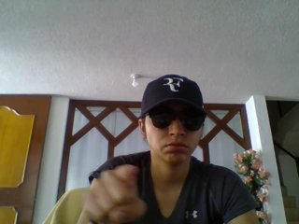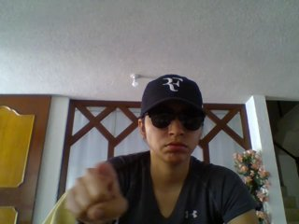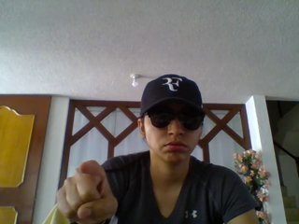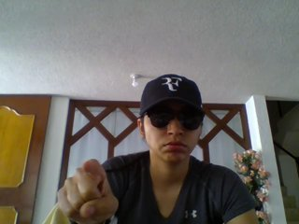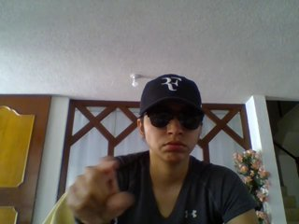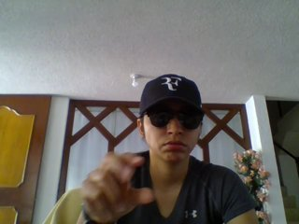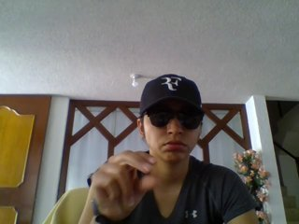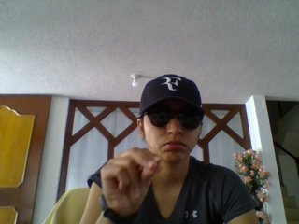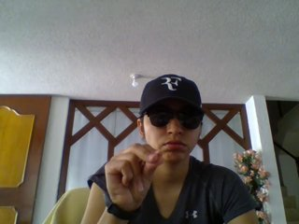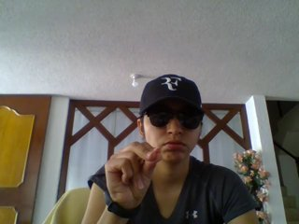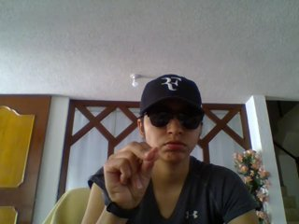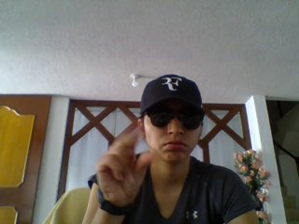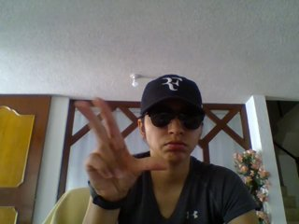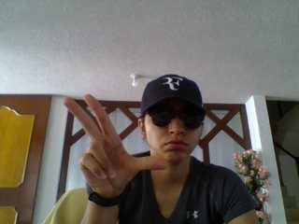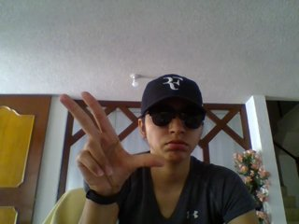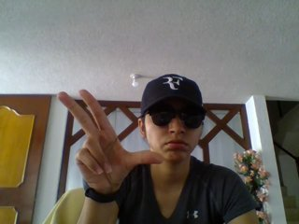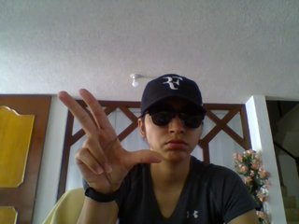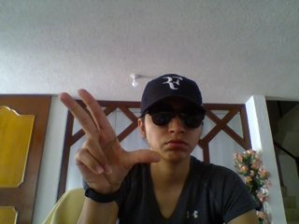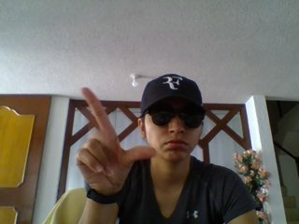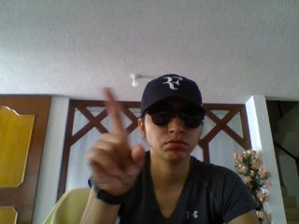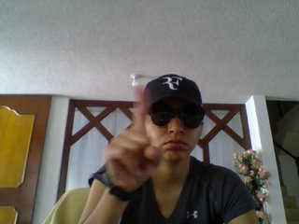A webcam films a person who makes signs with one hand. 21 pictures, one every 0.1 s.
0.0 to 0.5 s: Pointing with one finger.
0.6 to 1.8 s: Zoom in.
